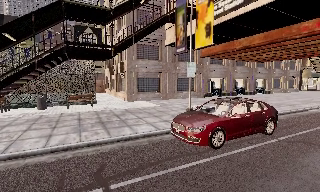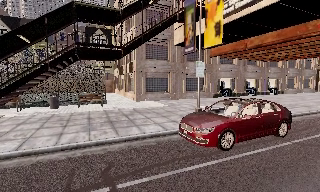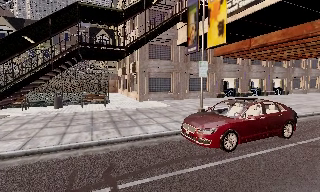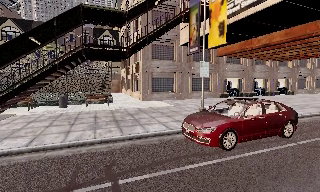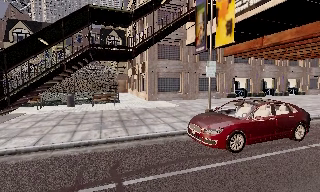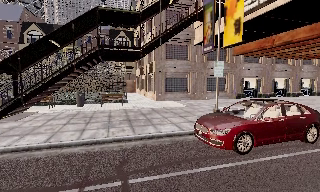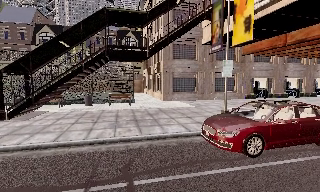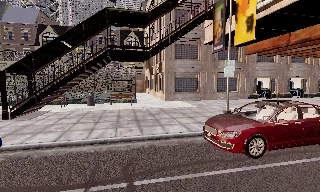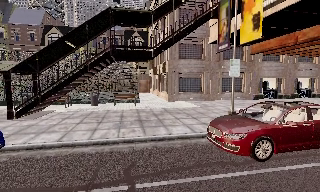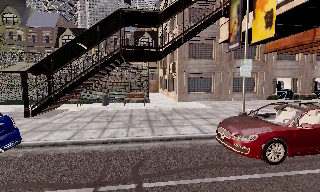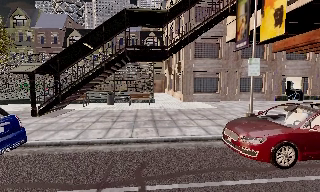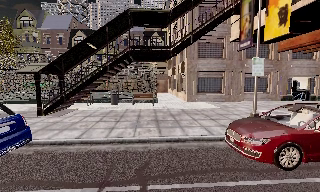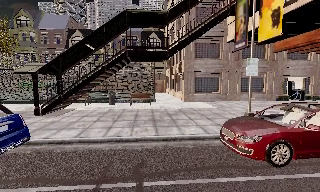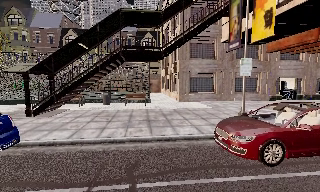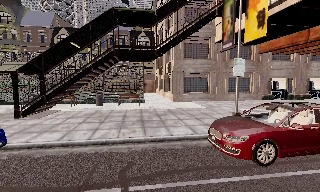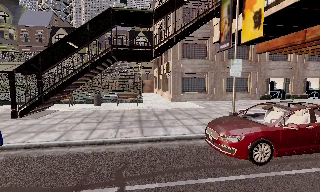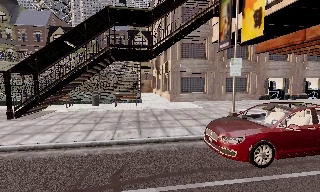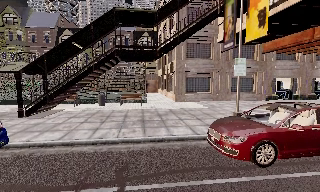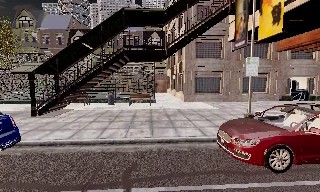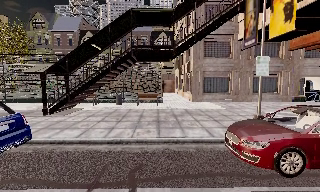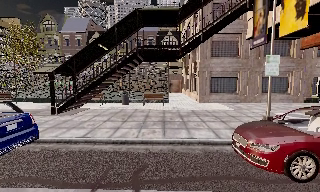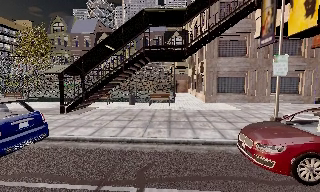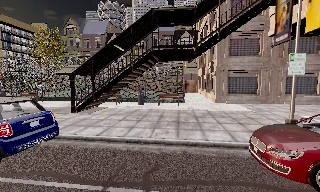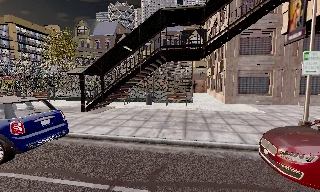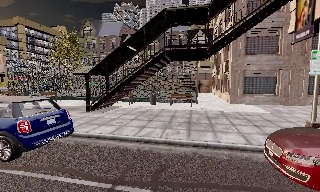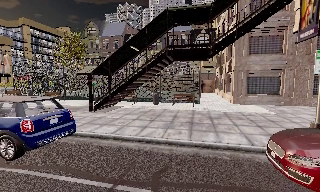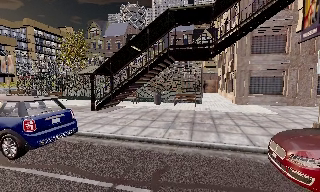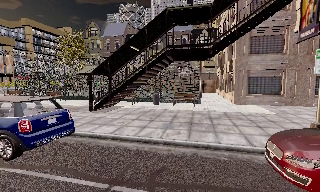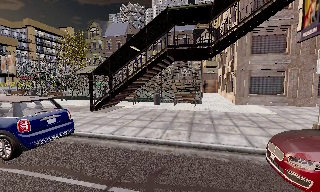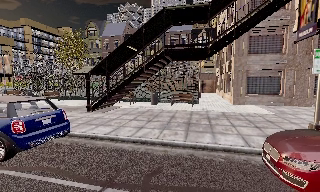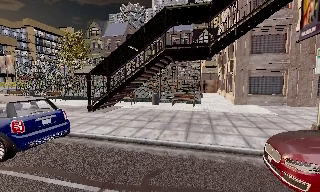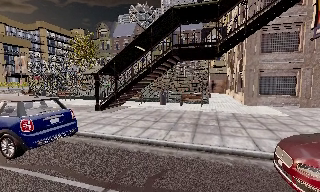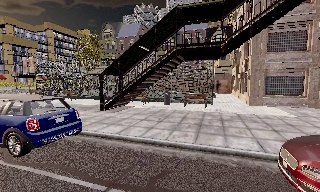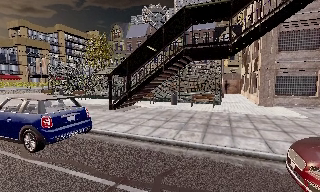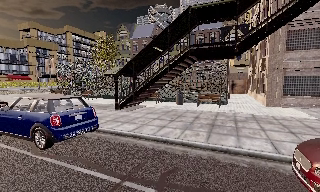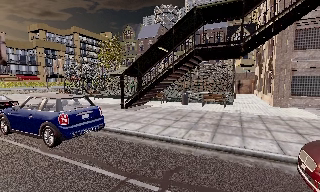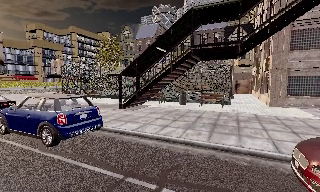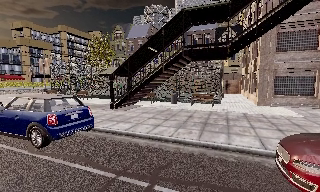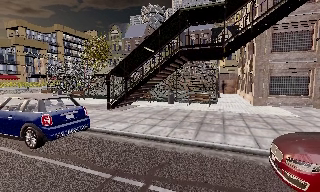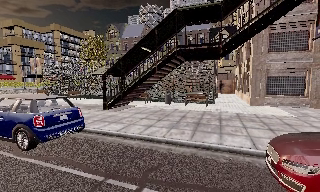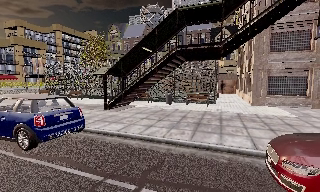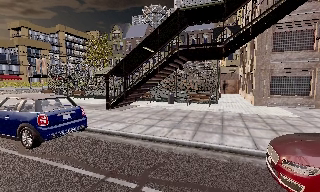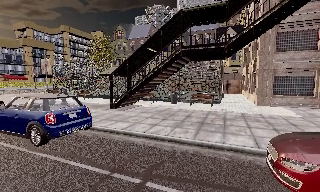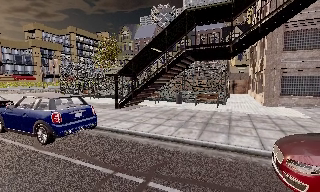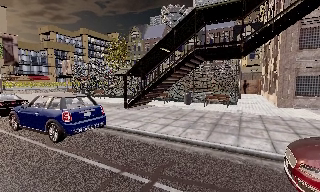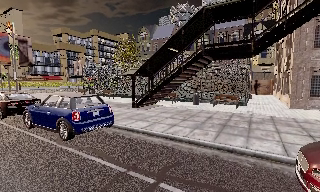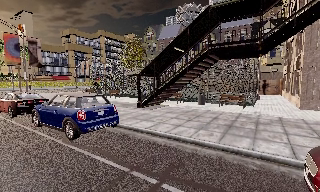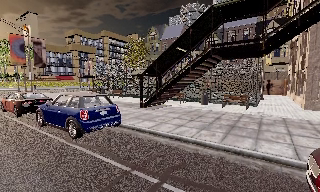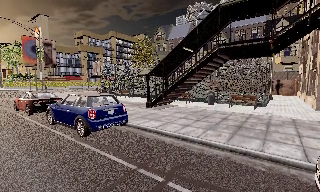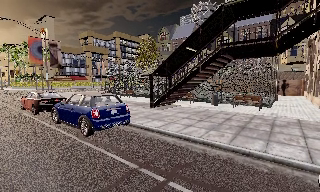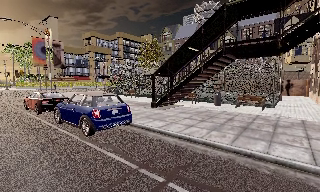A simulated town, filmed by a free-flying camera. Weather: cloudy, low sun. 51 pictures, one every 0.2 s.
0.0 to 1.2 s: The camera pans to its left, which is counterclockwise from overhead, by about 15 degrees.
1.2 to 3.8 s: The camera pans to its left, which is counterclockwise from overhead, by about 10 degrees. It travels to its right, about 0.5 m.
3.8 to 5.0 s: The scene slides to the right, as the camera pans about 15 degrees to its left.
5.0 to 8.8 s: The camera swings to its left by about 15 degrees, and the scene slides to the right. It travels to its right, about 1 m.
8.8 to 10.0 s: The camera pans to its left, which is counterclockwise from overhead, by about 10 degrees.
The film runs backward here.
